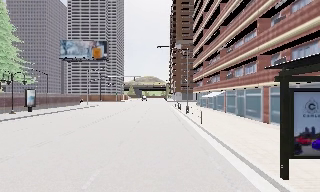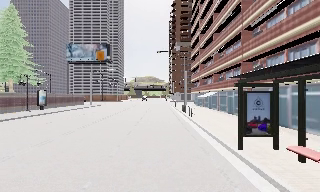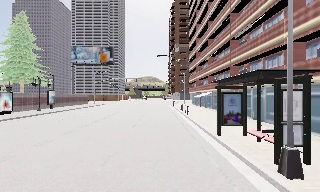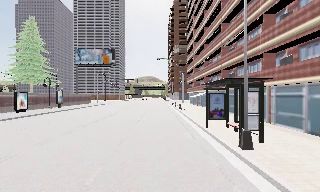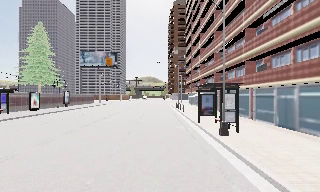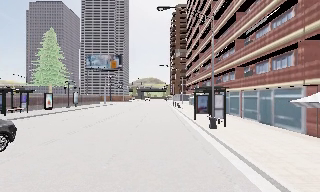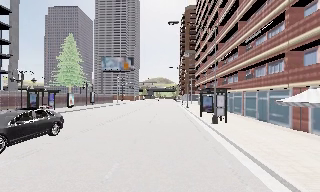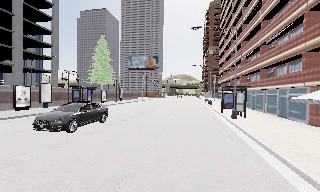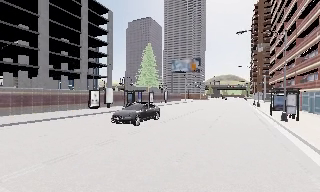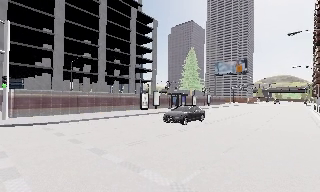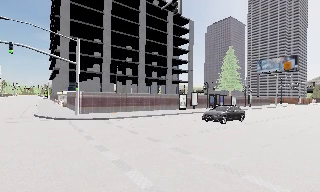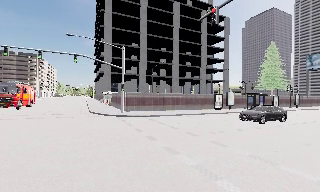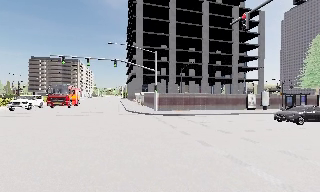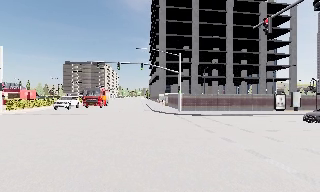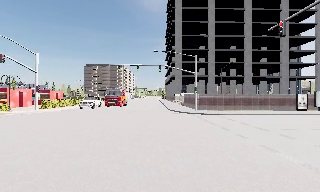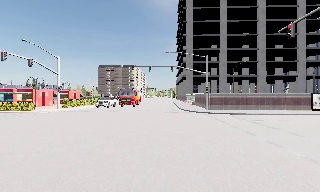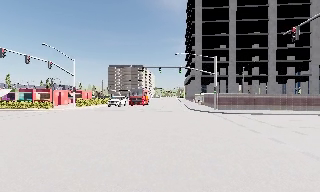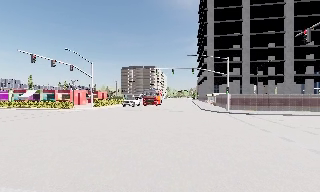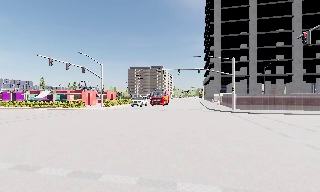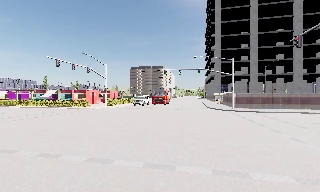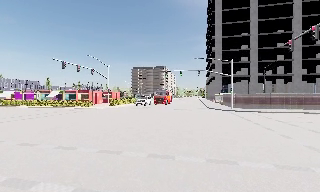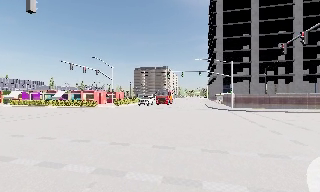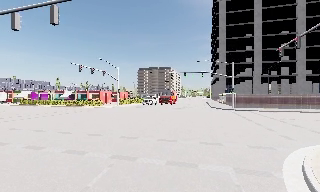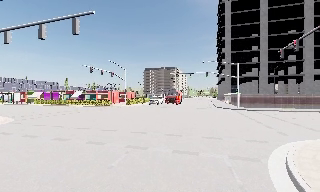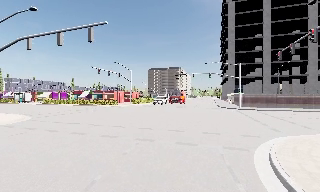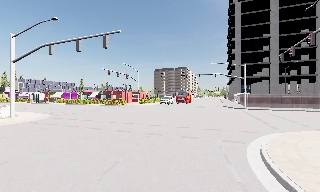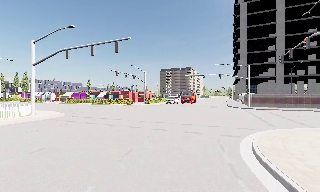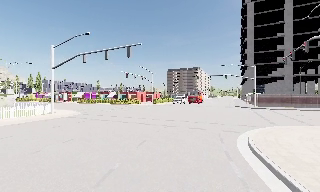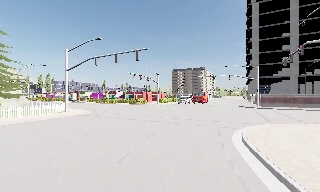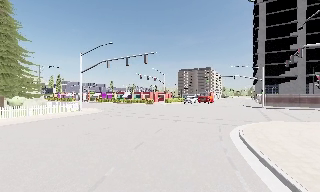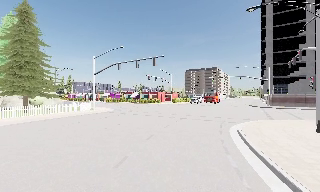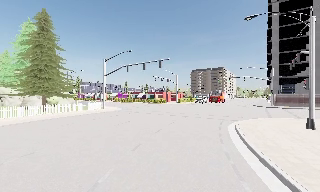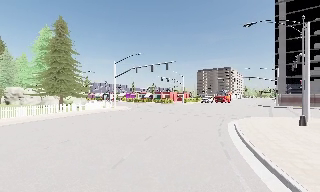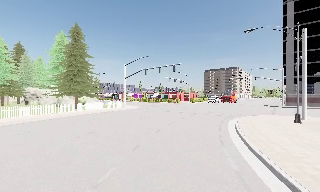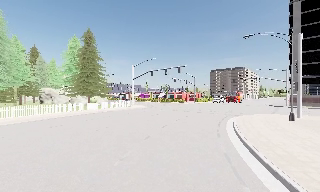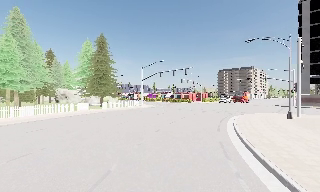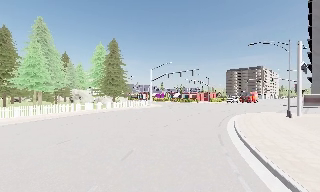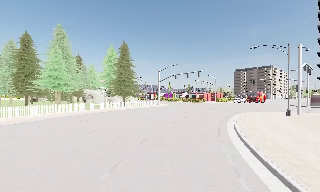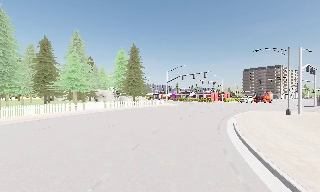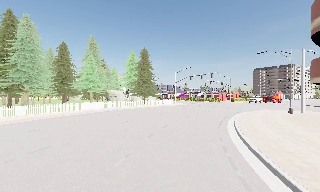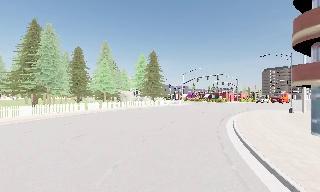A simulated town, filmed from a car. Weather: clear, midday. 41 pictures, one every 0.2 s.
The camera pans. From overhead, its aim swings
counterclockwise.
The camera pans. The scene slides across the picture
to the right.
0.0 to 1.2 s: The camera travels backward, about 12 m, so what stands in front gets smaller.
1.2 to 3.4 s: The camera pans to its left, which is counterclockwise from overhead, by about 95 degrees. It travels backward, about 14 m. It loses speed.
3.4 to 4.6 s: The camera travels backward, about 6 m, so what stands in front gets smaller.
4.6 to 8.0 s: The scene slides to the right, as the camera pans about 40 degrees to its left. It travels backward, about 25 m.
The film runs backward here.
